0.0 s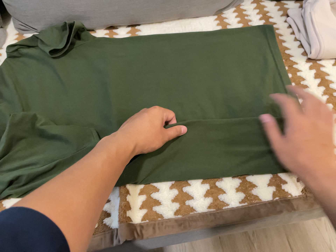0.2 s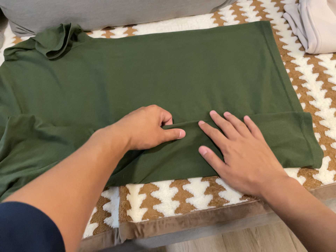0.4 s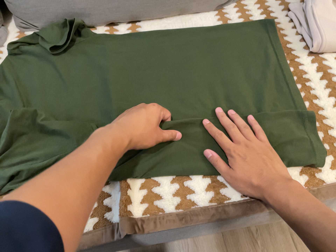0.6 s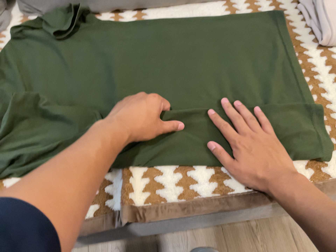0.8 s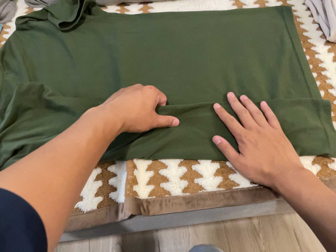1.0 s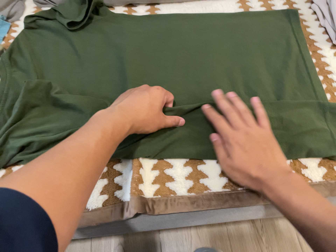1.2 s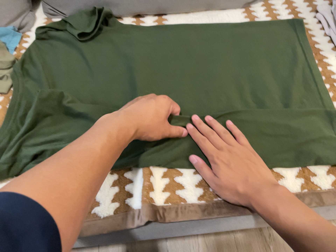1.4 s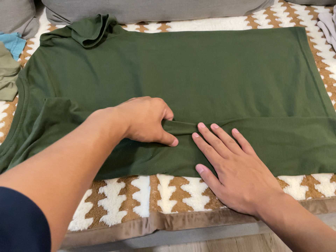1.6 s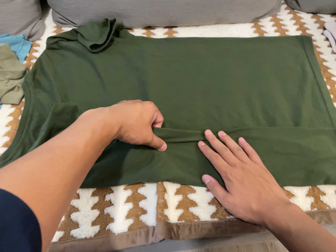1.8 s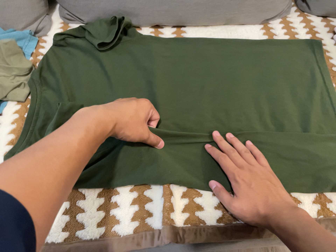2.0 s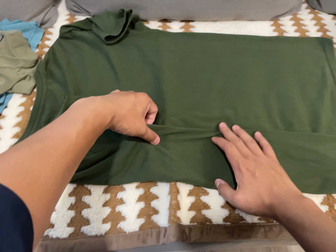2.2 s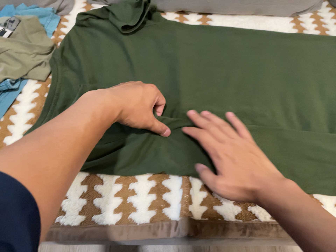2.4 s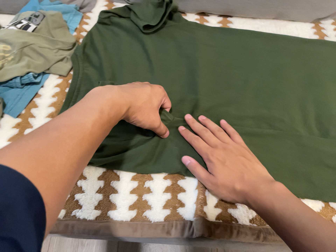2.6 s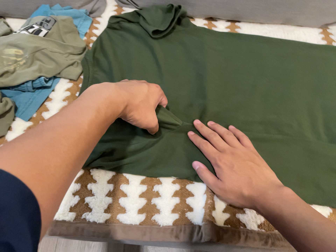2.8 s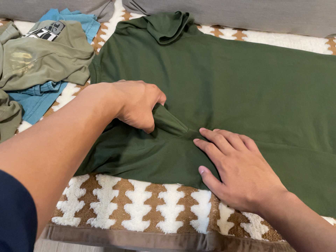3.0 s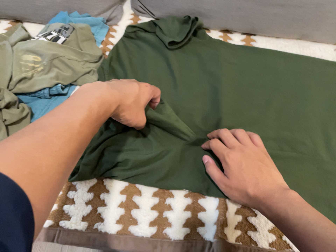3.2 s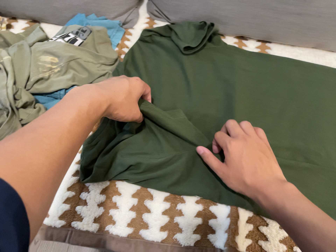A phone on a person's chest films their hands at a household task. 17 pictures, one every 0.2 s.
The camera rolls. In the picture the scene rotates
clockwise.
The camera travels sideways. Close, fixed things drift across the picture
to the right.
0.0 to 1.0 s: The camera shifts only a little, or ends up much as it began.
1.0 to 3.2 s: The camera travels to its left and toward the top of its view, about 18 cm, so close, fixed things drift to the right. It rolls about its line of sight by about 15 degrees, and the scene rotates clockwise.
The film runs forward here.
